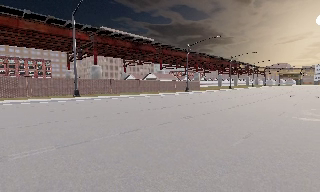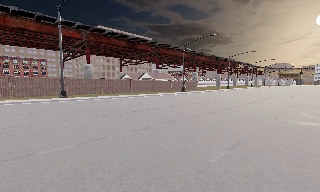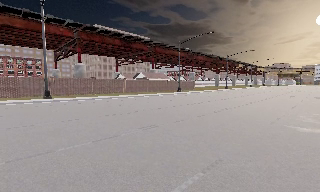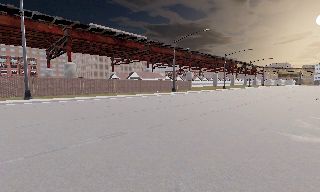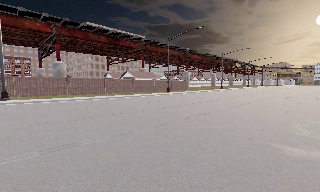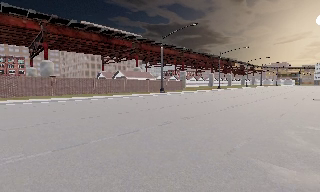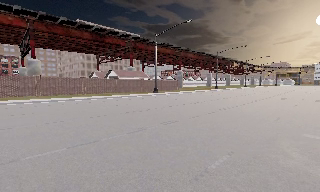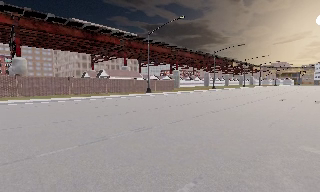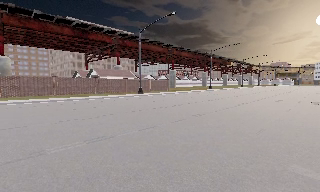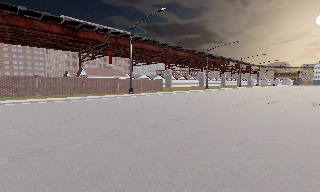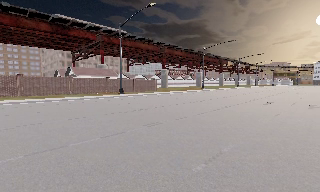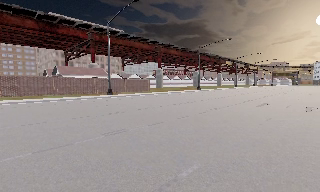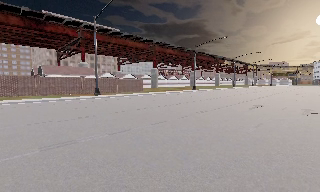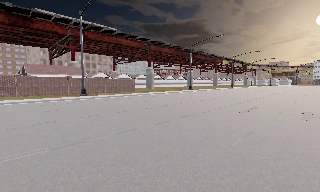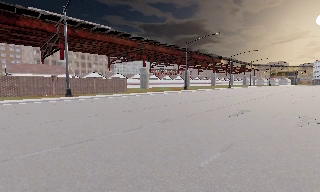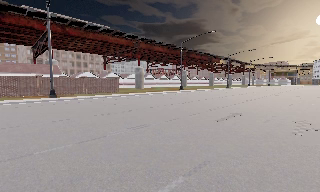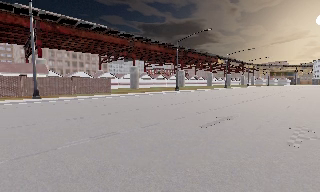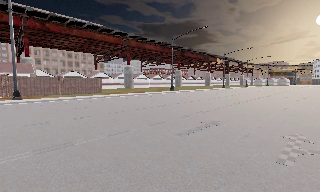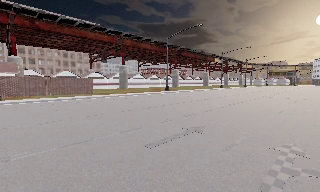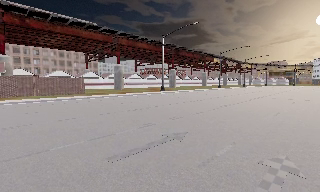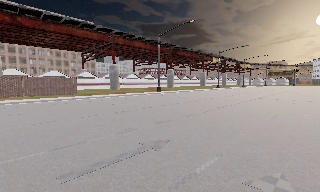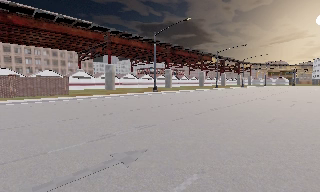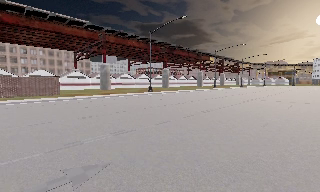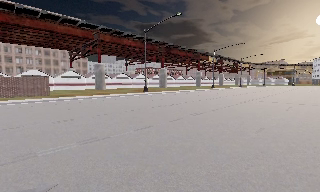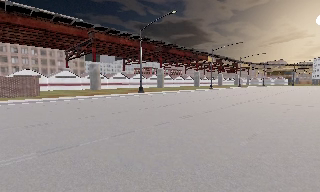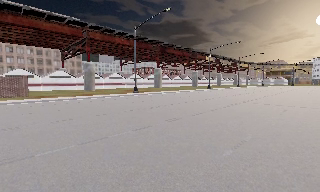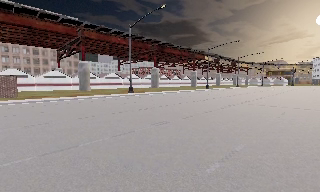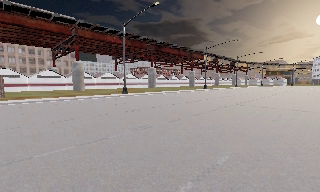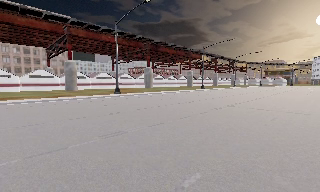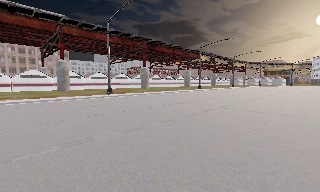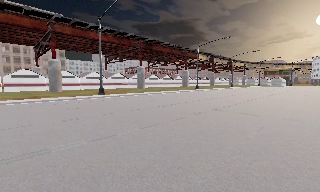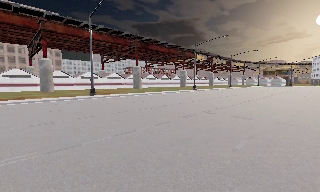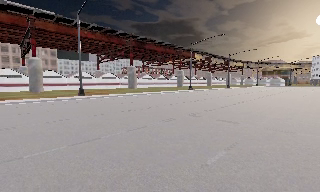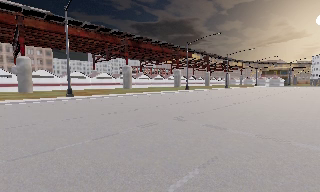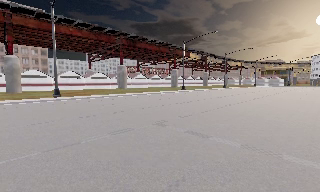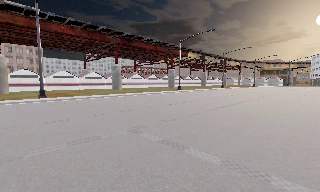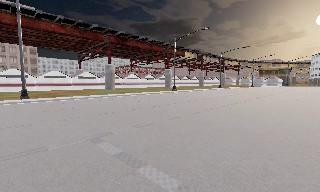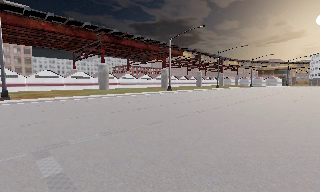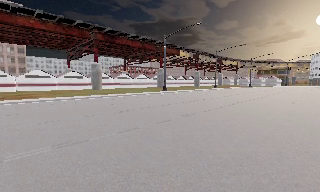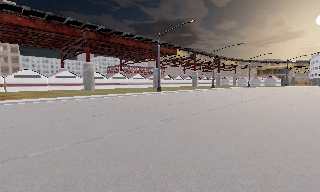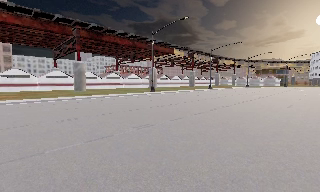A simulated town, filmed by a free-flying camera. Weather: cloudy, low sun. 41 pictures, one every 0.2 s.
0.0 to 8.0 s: The camera travels to its right and forward, about 55 m, so close, fixed things drift to the left.
The film runs forward here.
